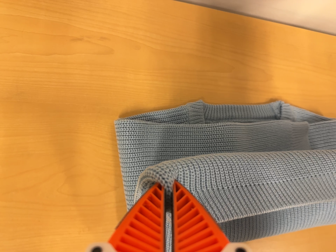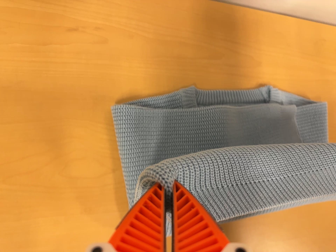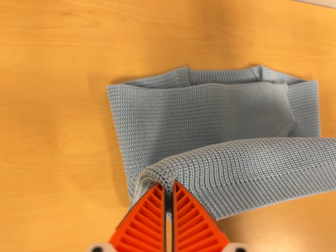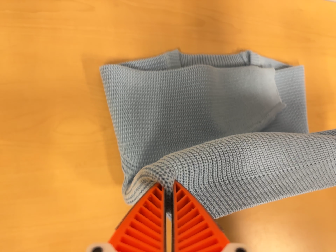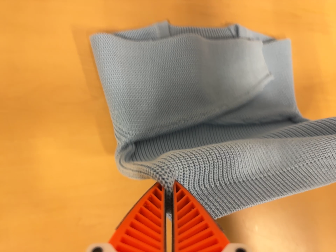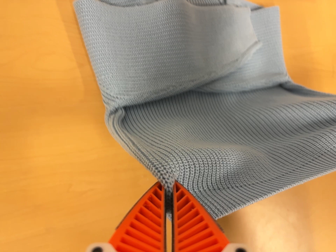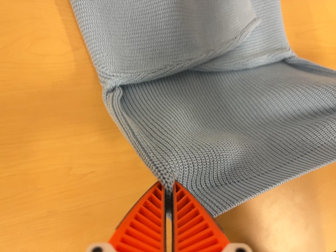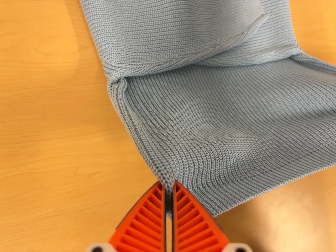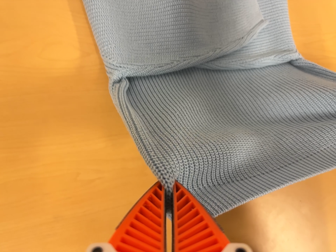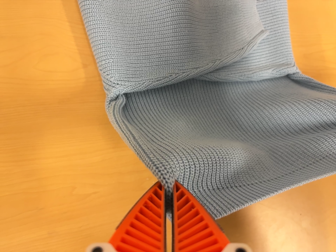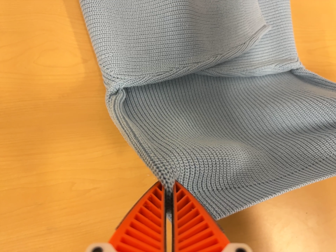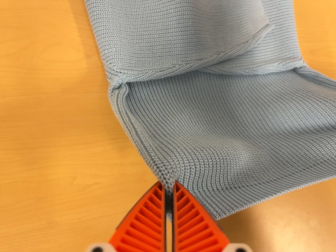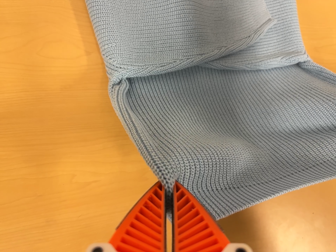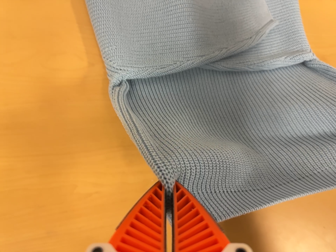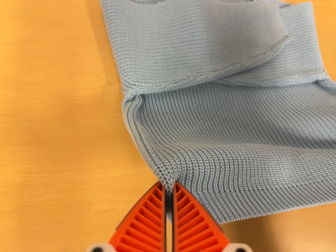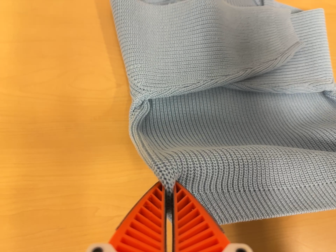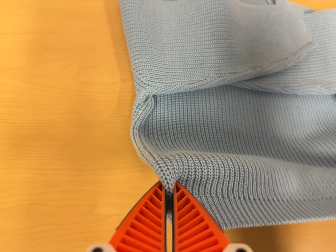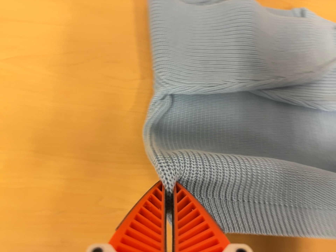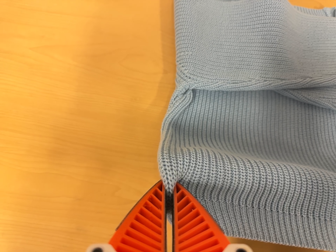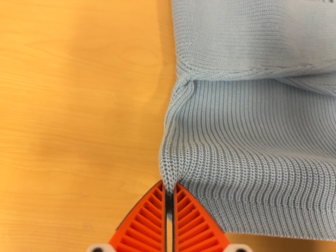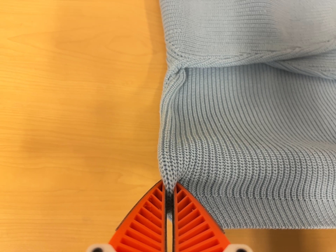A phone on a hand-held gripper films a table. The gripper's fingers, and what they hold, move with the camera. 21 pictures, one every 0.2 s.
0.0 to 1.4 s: The camera travels toward the bottom of its view, about 14 cm, so close, fixed things drift upward. It rolls about its line of sight by about 10 degrees, and the scene rotates counterclockwise.
1.4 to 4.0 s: The scene slides to the right, as the camera pans about 10 degrees to its left. It travels forward, about 6 cm, so what stands in front looms larger. Its aim tips toward the top of its view by about 10 degrees. It rolls about its line of sight by about 10 degrees, and the scene rotates clockwise.
The film runs backward here.
